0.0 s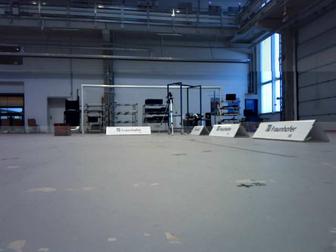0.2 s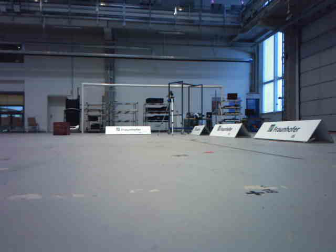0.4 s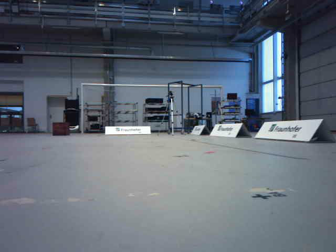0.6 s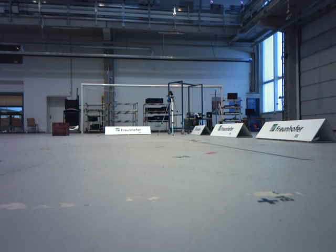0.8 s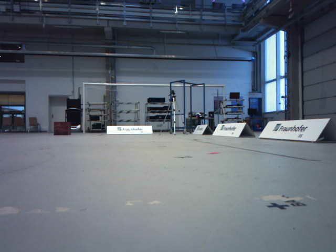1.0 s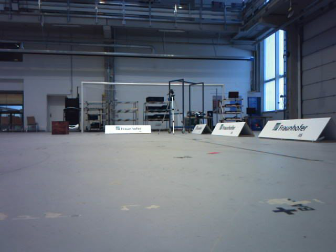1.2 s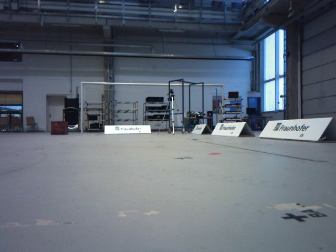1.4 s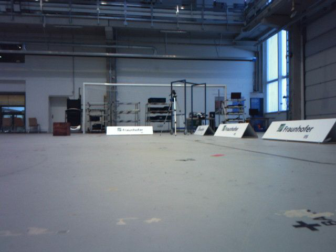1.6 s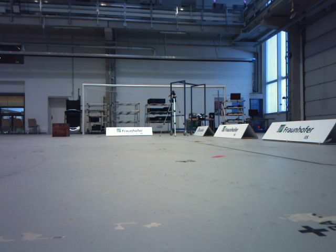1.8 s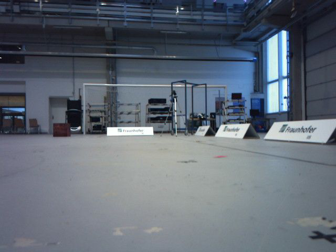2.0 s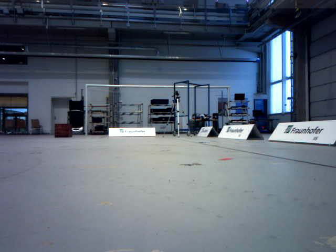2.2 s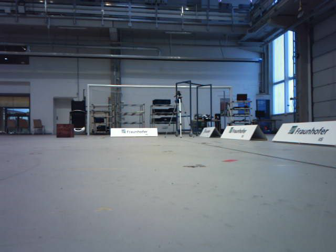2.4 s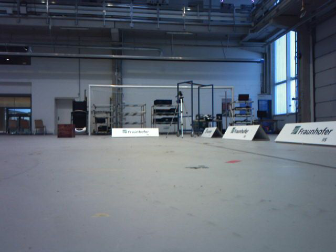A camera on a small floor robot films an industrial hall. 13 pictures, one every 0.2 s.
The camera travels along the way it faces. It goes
forward.
0.0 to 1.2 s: The camera travels forward, about 0.3 m, so what stands in front looms larger. It loses speed.
1.2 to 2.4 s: The camera travels forward, about 0.3 m, so what stands in front looms larger.
The film runs forward here.
